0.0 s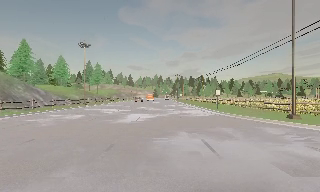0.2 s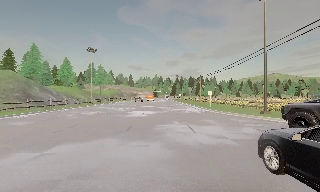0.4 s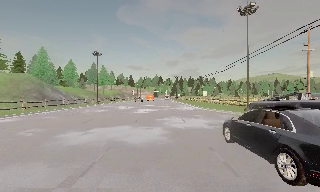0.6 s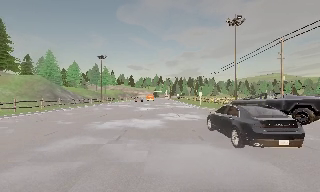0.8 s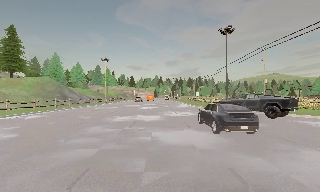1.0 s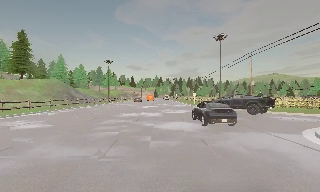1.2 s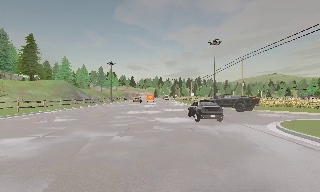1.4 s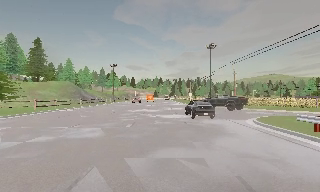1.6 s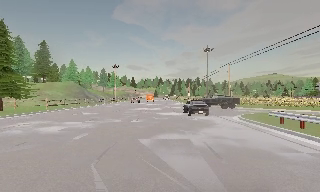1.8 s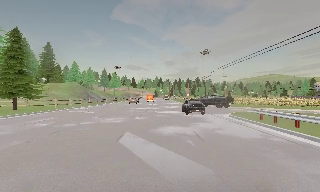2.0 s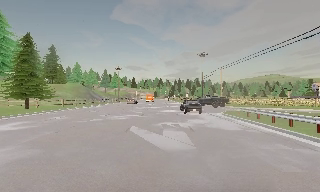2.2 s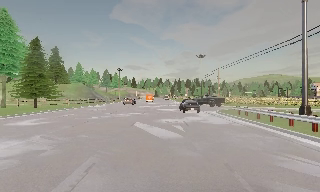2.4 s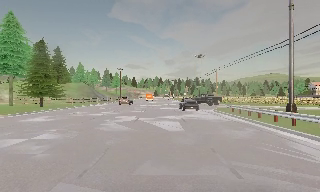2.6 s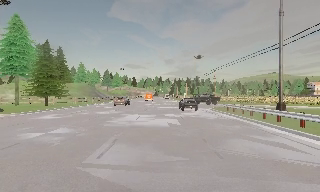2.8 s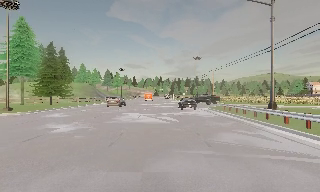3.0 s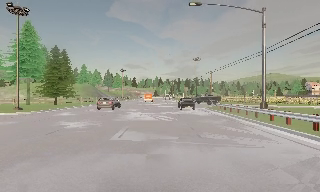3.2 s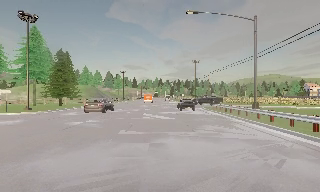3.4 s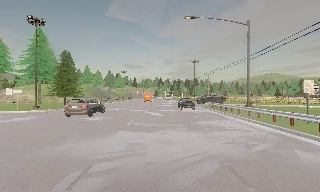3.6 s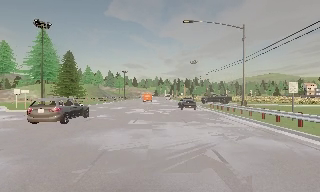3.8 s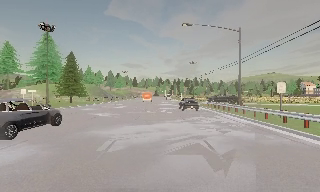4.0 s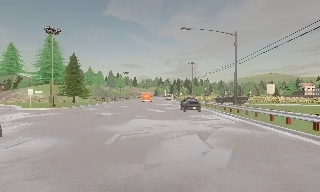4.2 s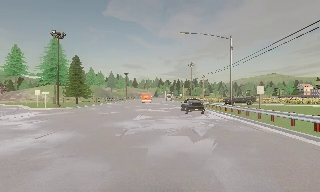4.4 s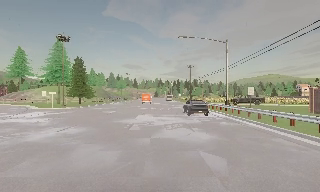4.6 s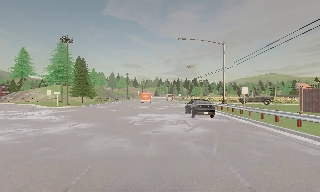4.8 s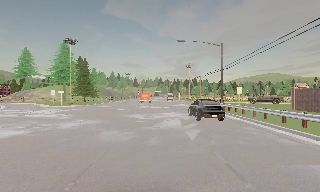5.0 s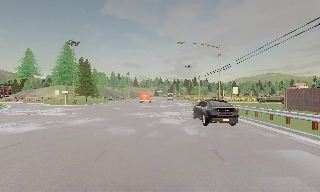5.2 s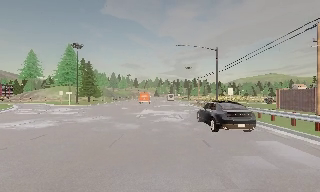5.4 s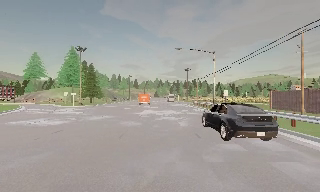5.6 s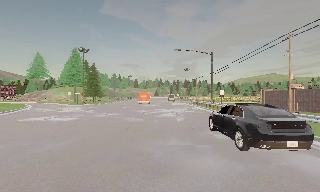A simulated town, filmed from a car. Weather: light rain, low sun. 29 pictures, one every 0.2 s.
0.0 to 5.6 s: The camera travels backward, about 45 m, so what stands in front gets smaller. It loses speed.
The film runs backward here.
